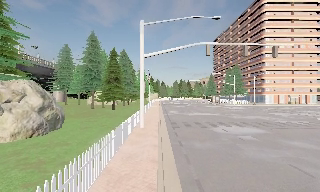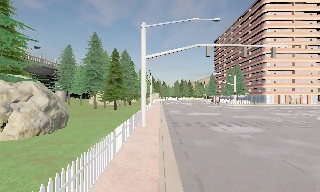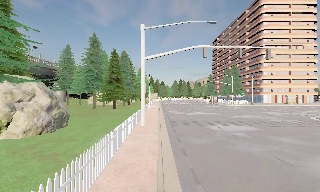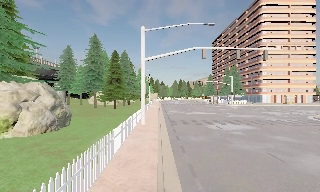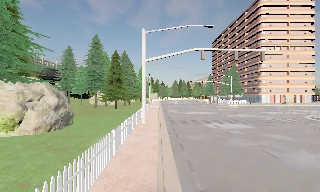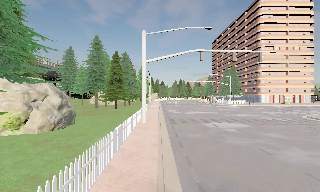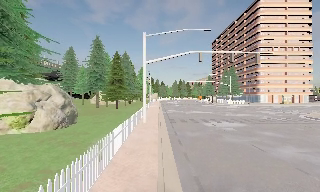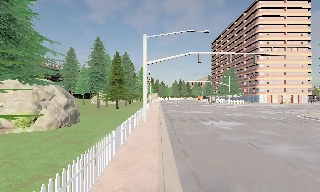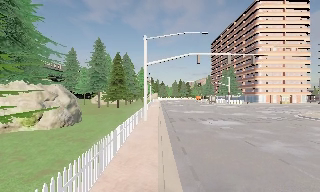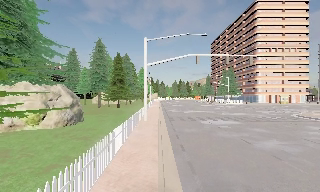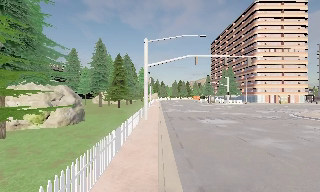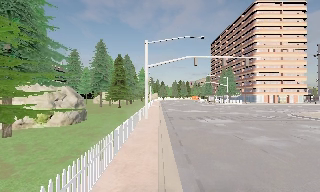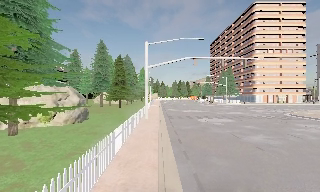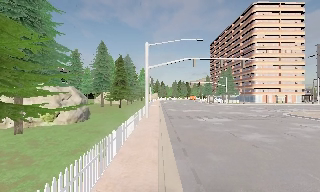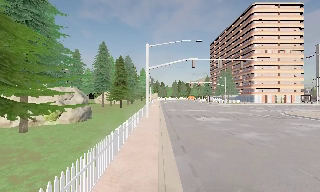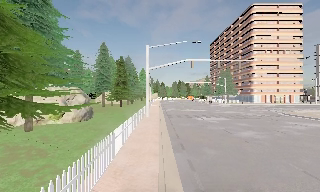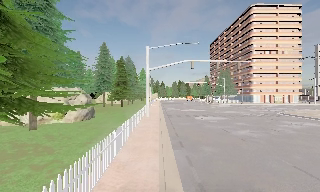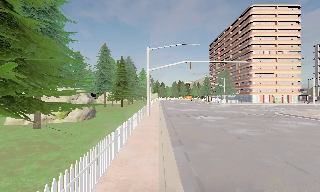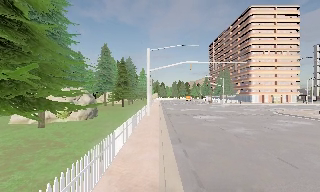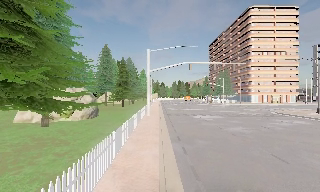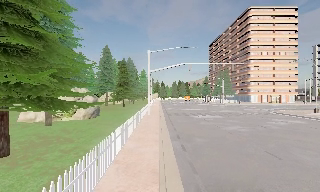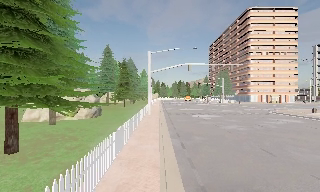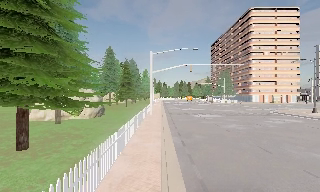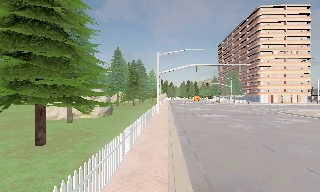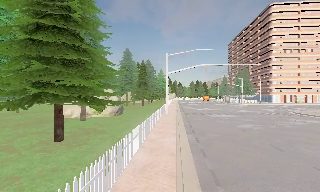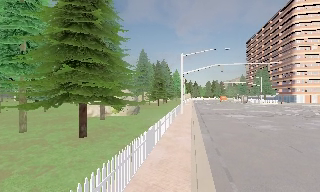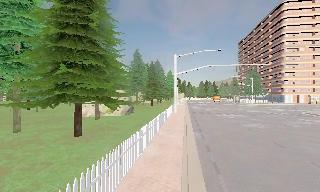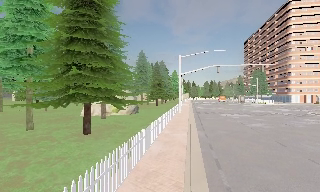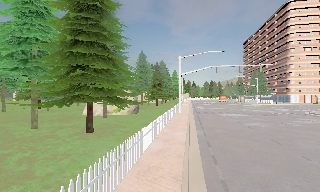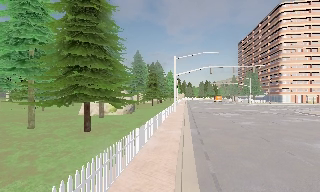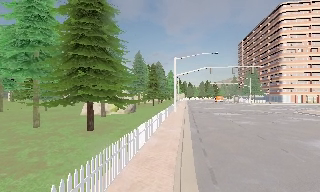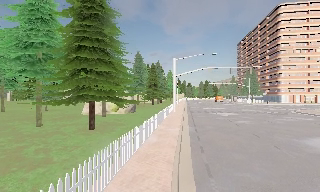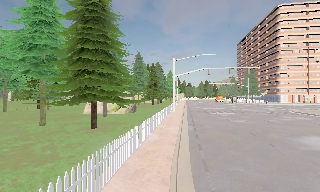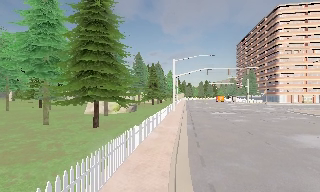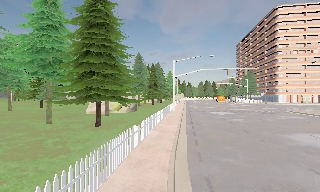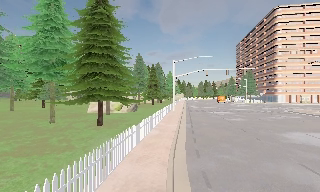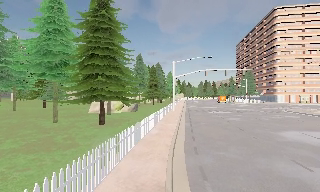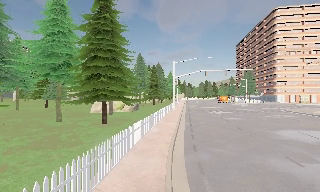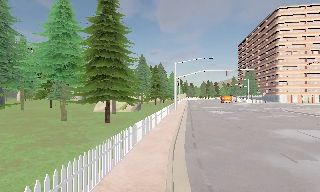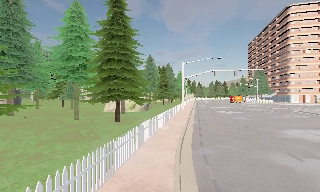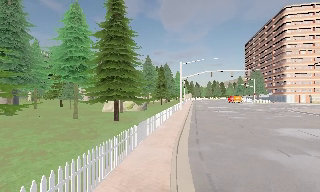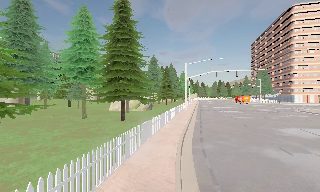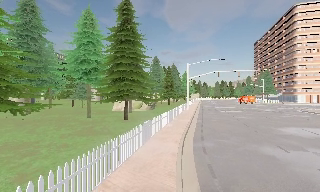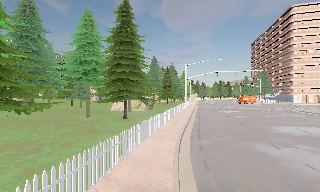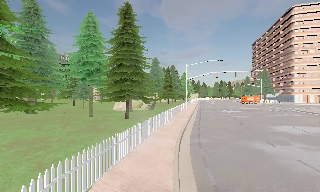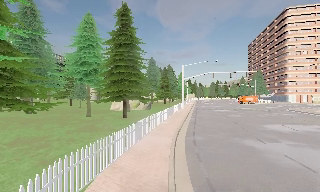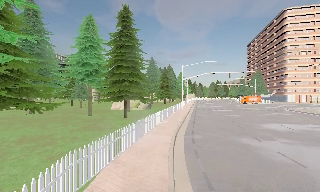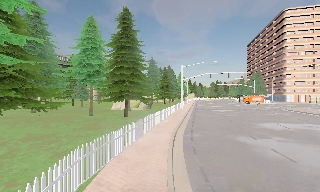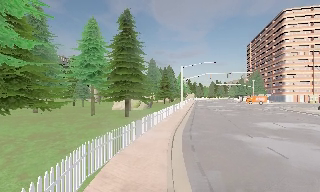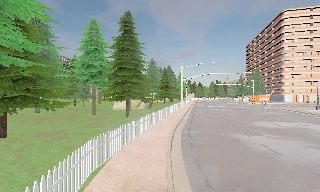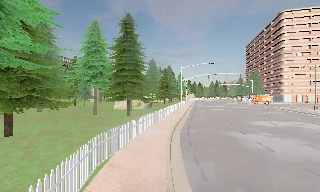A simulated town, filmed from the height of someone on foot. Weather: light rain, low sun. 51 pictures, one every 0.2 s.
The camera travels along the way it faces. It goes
backward.
0.0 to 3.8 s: The camera travels backward, about 7 m, so what stands in front gets smaller.
3.8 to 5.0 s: The scene slides to the right, as the camera pans about 10 degrees to its left. It travels backward, about 2 m, so what stands in front gets smaller.
5.0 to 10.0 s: The camera travels backward, about 9 m, so what stands in front gets smaller.
The film runs backward here.
